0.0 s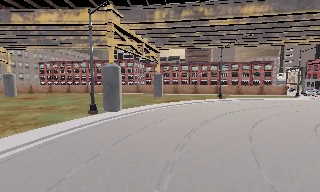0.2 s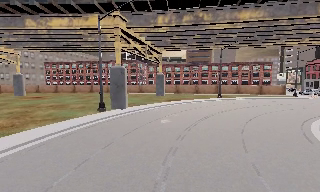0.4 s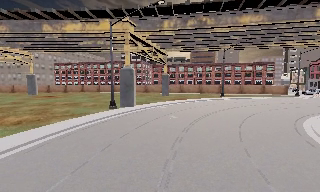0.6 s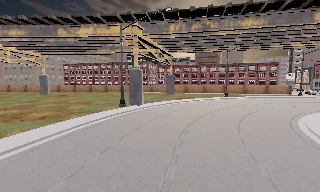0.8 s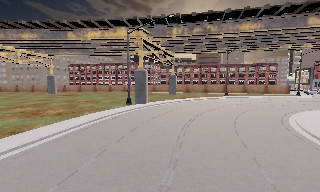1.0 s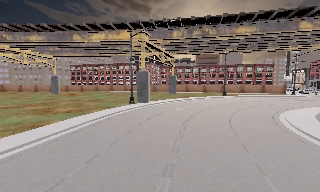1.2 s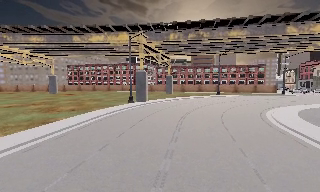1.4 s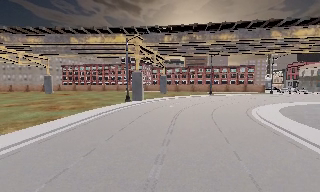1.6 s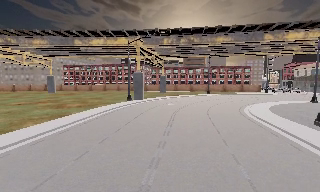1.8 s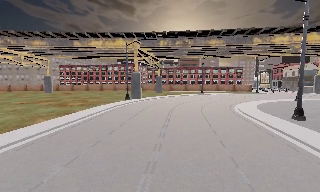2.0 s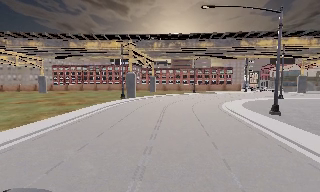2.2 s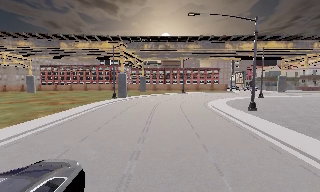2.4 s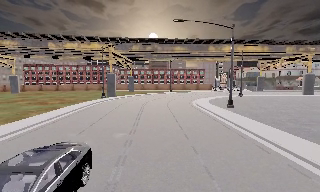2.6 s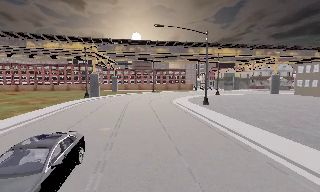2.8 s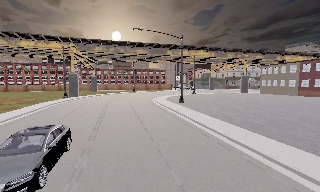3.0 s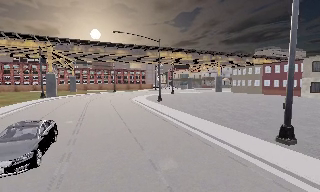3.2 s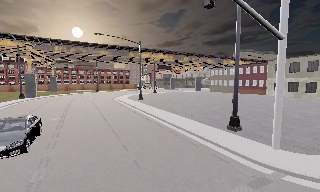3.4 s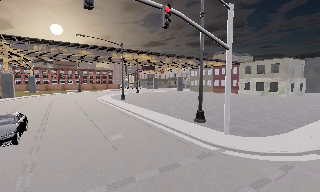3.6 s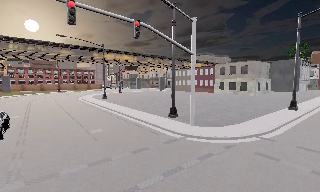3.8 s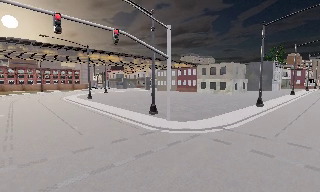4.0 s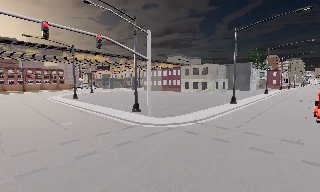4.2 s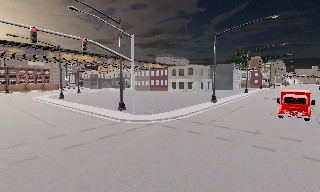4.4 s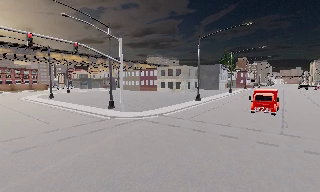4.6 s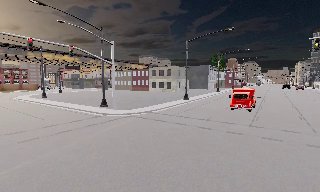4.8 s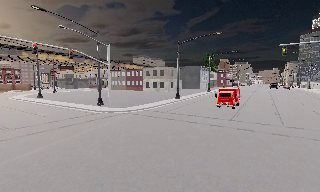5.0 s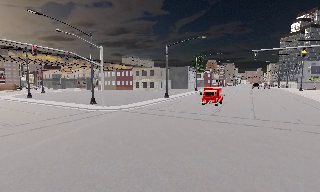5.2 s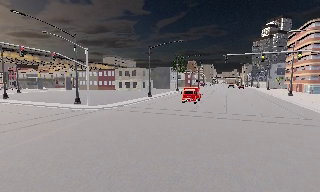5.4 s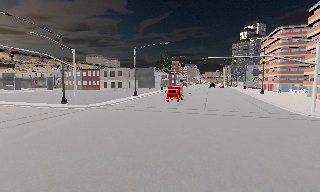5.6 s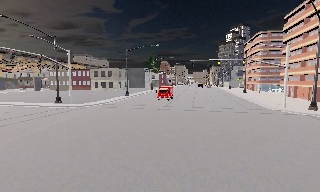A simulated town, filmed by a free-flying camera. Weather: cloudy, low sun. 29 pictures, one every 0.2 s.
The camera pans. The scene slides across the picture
to the left.
The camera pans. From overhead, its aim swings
clockwise.
0.0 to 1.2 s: The camera travels backward, about 9 m, so what stands in front gets smaller.
1.2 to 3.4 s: The camera swings to its right by about 45 degrees, and the scene slides to the left. It travels backward, about 18 m.
3.4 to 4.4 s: The camera swings to its right by about 20 degrees, and the scene slides to the left. It travels backward and to its right, about 8 m, so what stands in front gets smaller.
4.4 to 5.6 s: The camera pans to its right, which is clockwise from overhead, by about 25 degrees. It travels backward, about 10 m, so what stands in front gets smaller.
The film runs backward here.
